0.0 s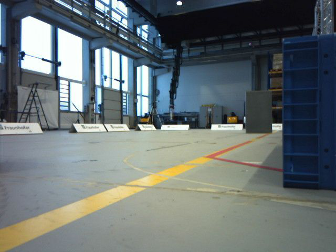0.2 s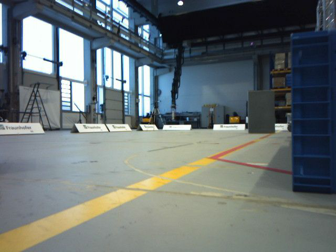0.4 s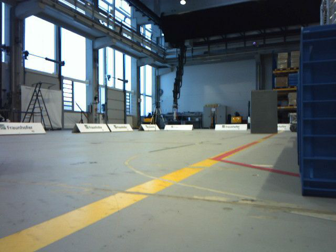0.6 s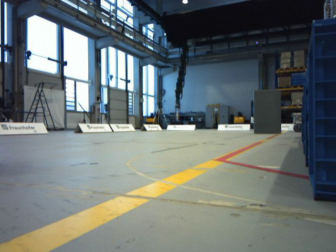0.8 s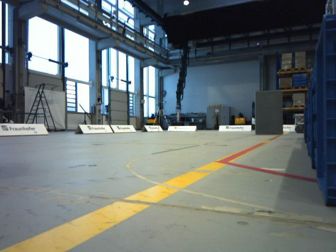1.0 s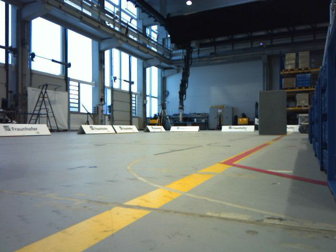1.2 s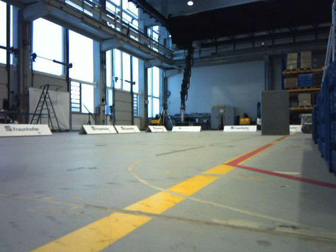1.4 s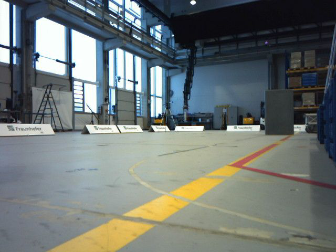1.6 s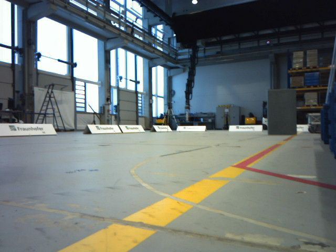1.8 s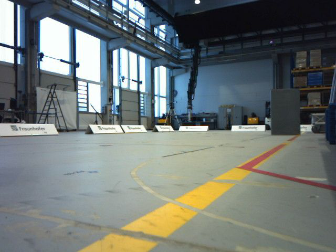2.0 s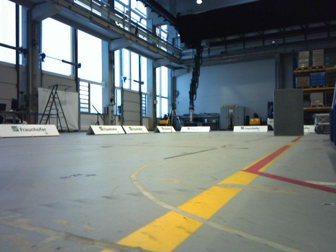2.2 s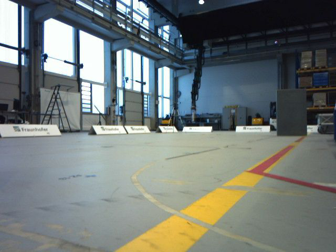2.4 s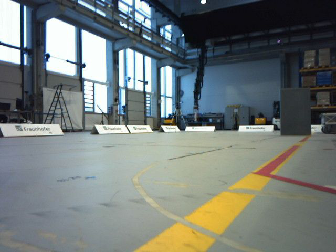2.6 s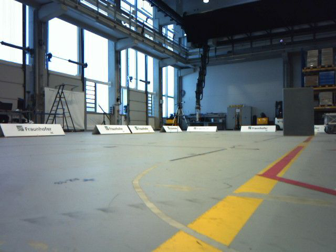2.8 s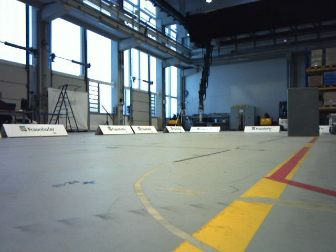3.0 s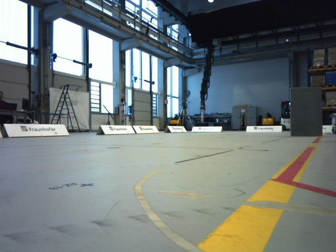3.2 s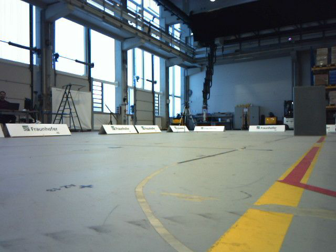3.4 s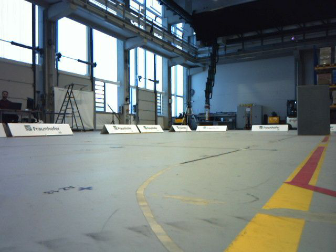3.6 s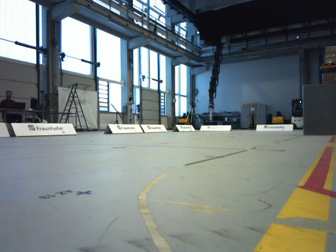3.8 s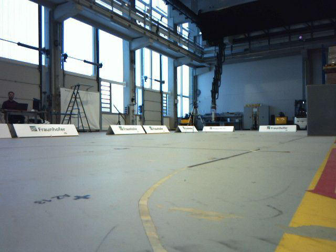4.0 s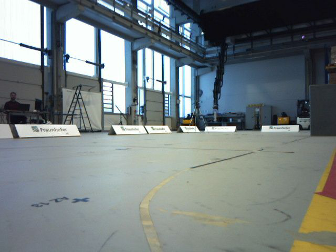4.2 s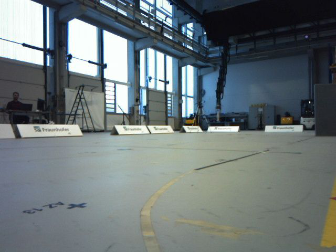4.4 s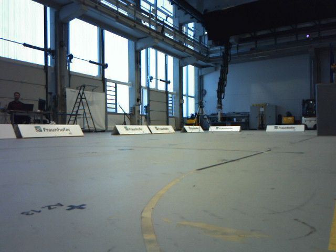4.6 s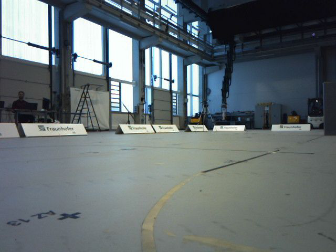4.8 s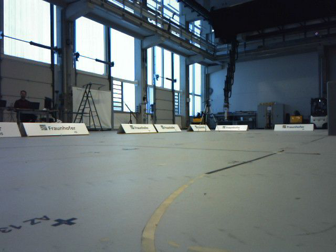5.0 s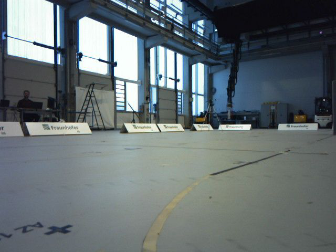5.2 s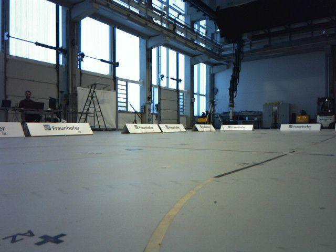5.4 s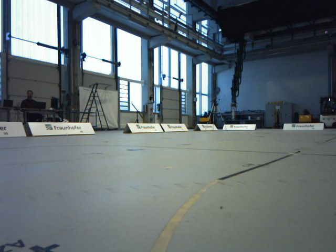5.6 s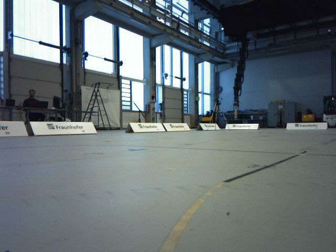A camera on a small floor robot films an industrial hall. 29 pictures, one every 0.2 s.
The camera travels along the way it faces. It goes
forward.
0.0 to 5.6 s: The scene slides to the right, as the camera pans about 10 degrees to its left. It travels forward, about 1.2 m, so what stands in front looms larger.
The film runs forward here.
